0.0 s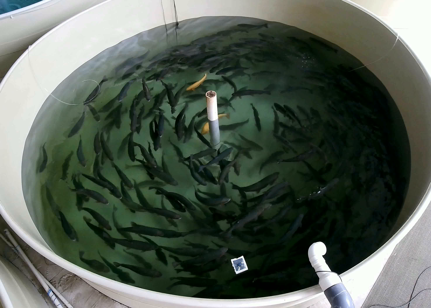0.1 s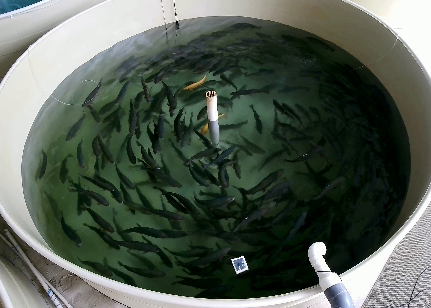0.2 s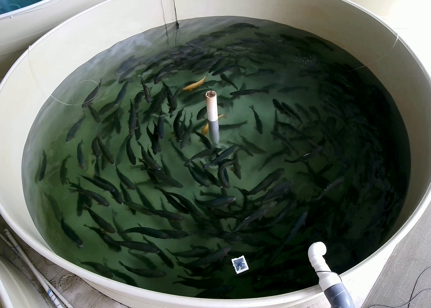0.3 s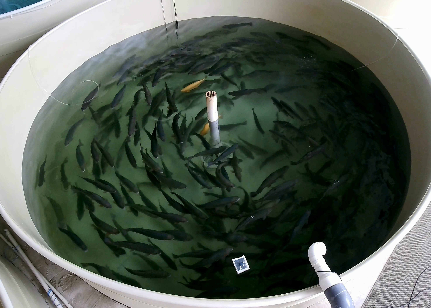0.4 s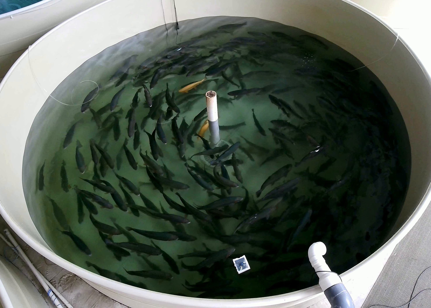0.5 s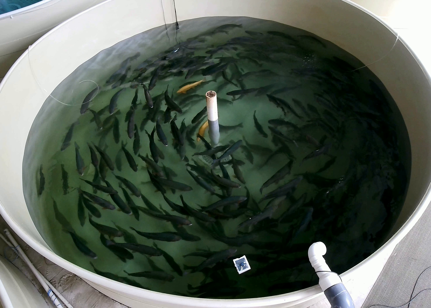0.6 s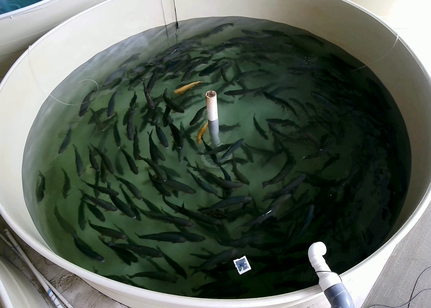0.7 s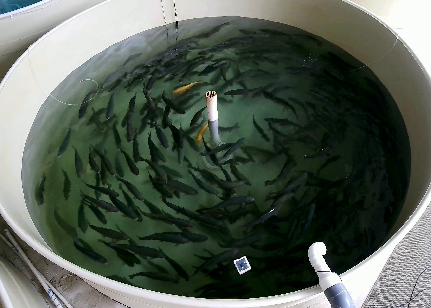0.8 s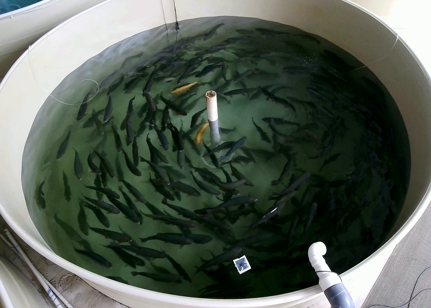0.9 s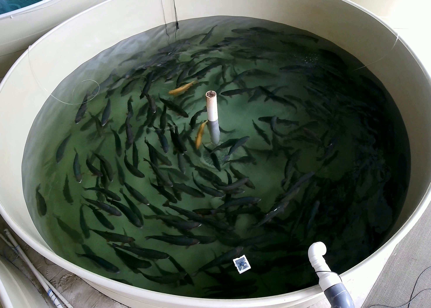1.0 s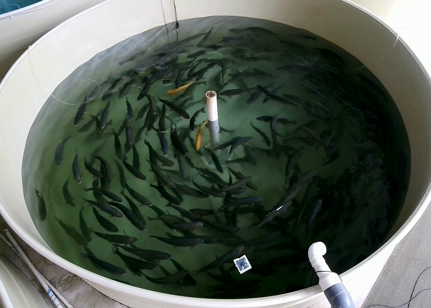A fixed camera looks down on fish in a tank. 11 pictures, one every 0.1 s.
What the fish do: Normal cruising.
